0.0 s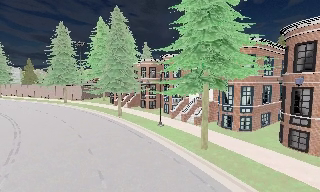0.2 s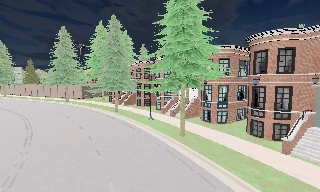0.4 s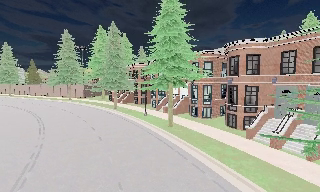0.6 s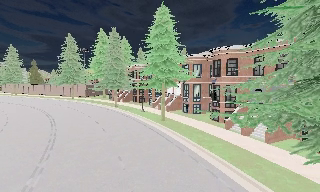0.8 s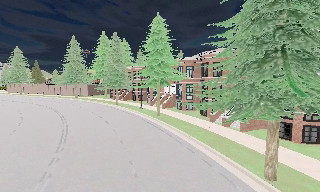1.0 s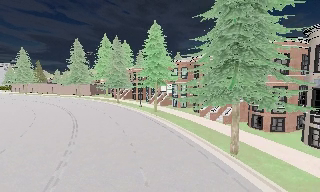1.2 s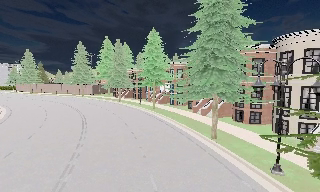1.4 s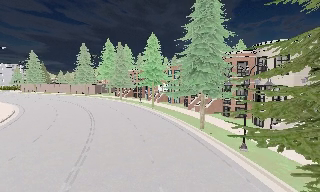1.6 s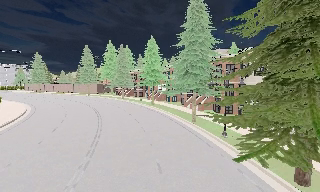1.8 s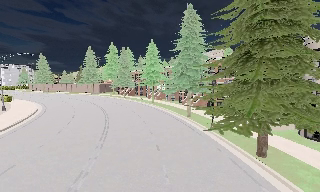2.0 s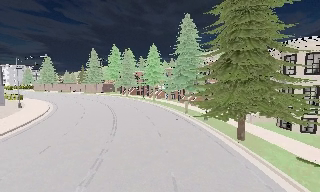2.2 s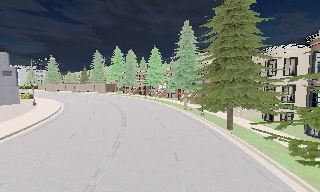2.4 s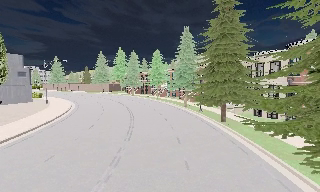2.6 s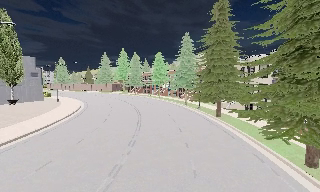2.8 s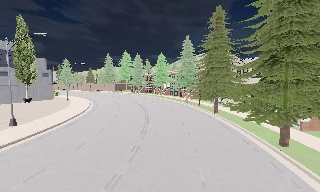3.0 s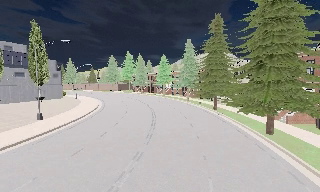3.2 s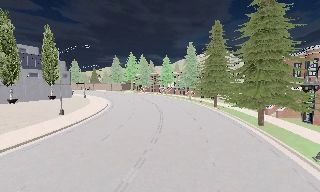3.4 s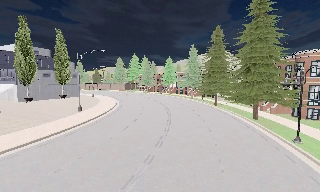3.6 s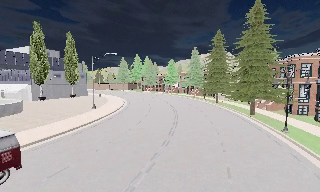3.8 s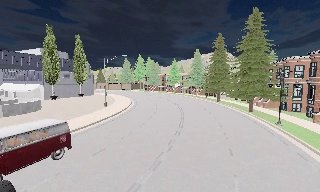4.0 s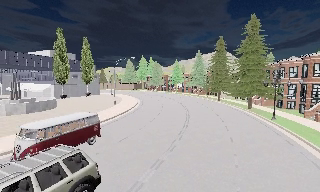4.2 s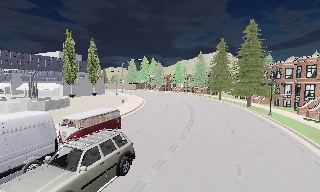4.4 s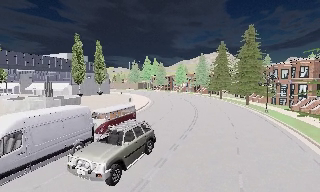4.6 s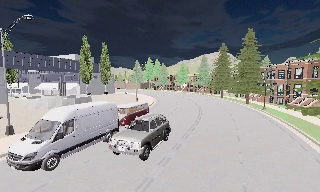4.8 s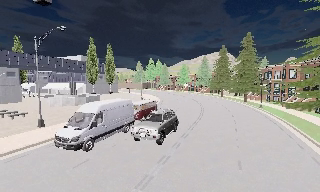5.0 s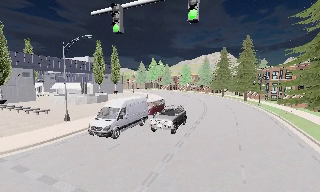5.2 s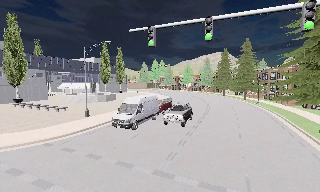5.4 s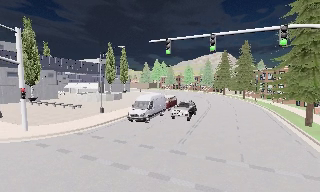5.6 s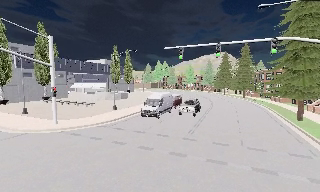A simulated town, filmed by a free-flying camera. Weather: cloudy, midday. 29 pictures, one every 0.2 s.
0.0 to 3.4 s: The camera travels backward, about 40 m, so what stands in front gets smaller.
3.4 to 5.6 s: The camera travels backward and to its left, about 25 m, so what stands in front gets smaller.
The film runs backward here.
